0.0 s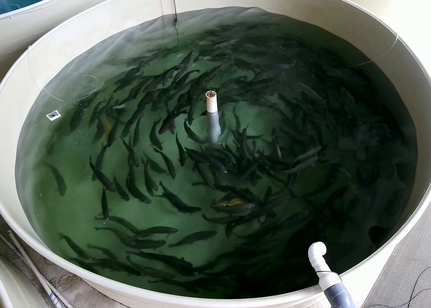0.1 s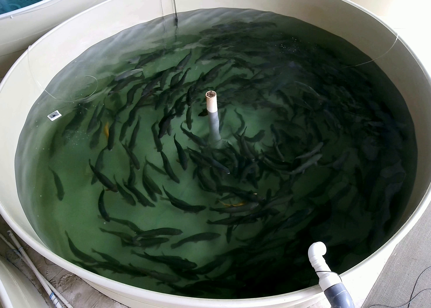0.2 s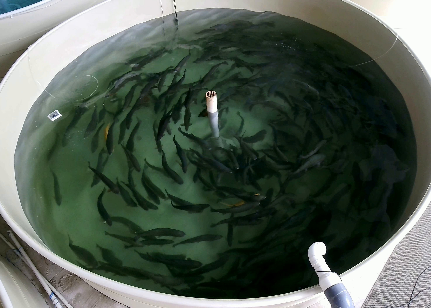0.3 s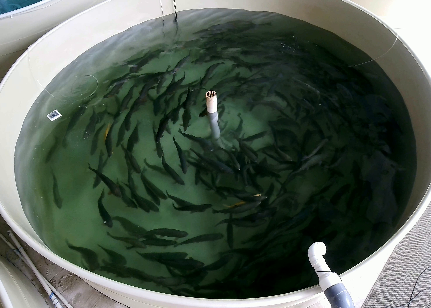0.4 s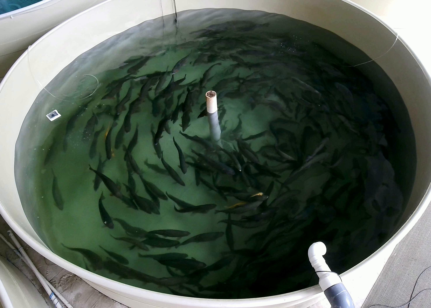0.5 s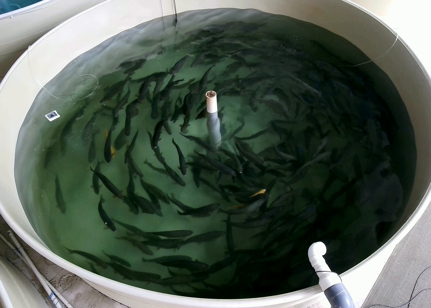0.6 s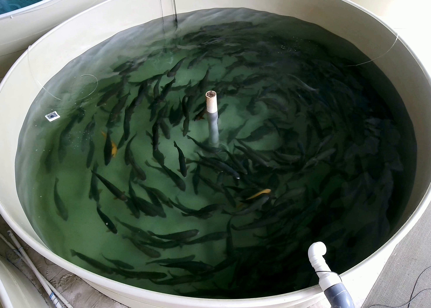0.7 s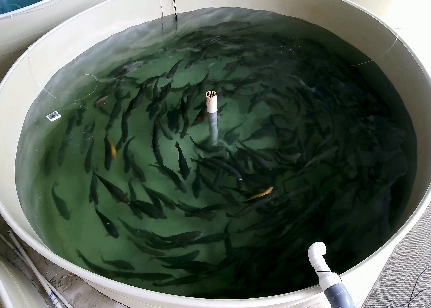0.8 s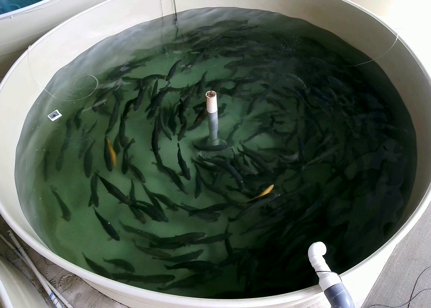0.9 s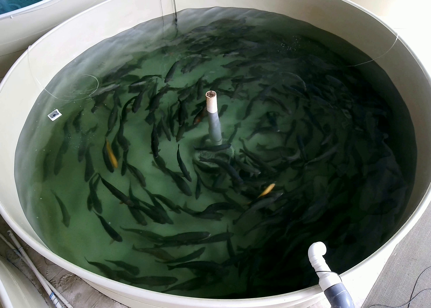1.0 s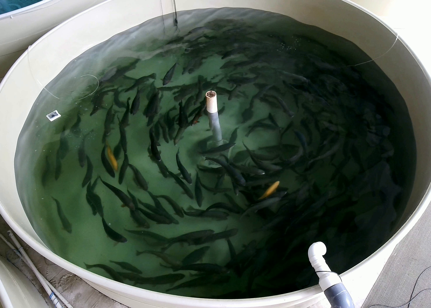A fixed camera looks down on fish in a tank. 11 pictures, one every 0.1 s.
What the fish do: Normal cruising.
